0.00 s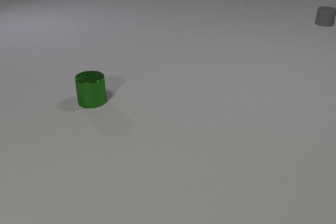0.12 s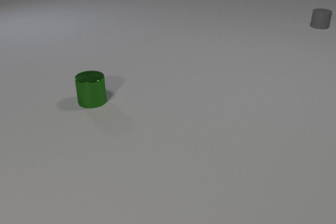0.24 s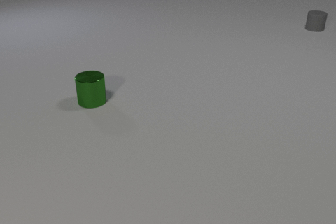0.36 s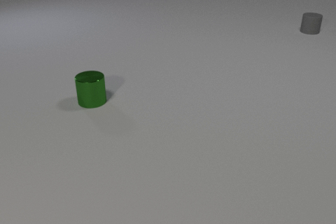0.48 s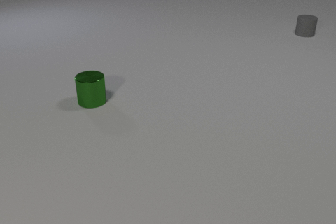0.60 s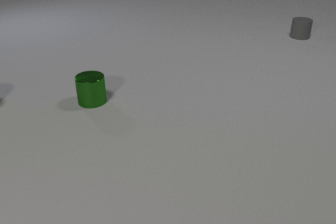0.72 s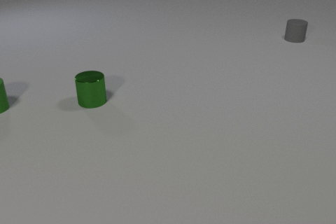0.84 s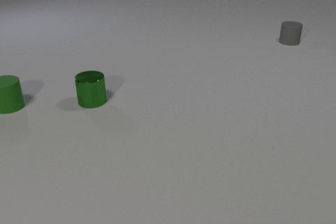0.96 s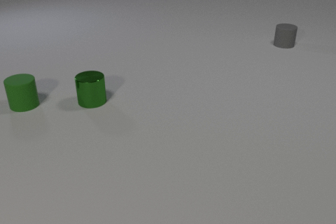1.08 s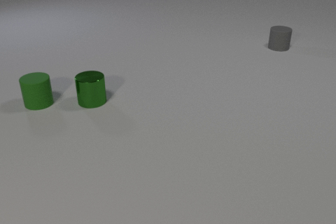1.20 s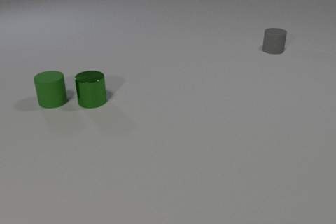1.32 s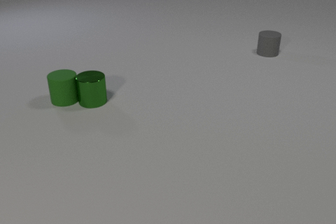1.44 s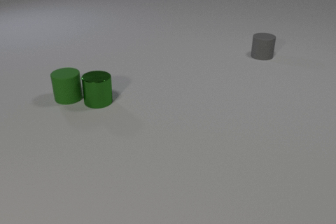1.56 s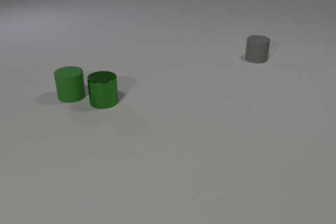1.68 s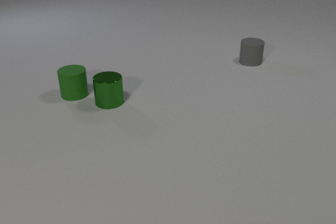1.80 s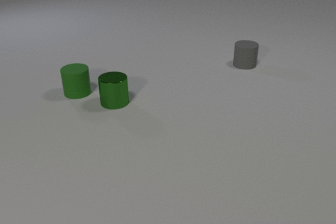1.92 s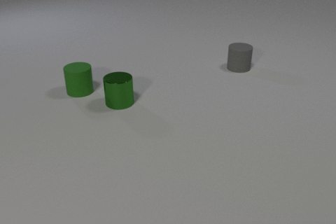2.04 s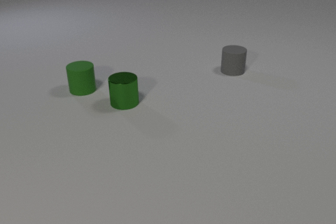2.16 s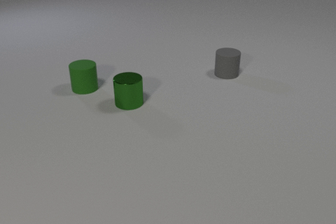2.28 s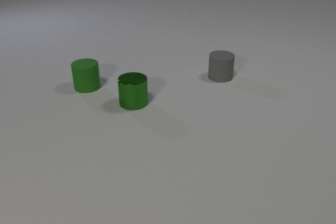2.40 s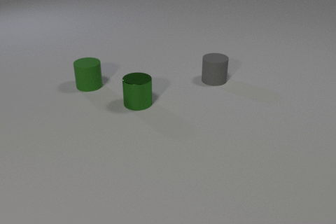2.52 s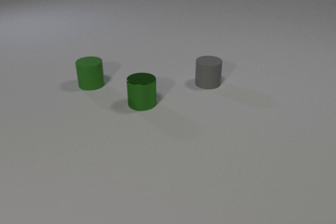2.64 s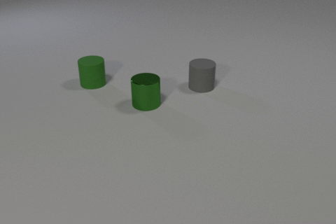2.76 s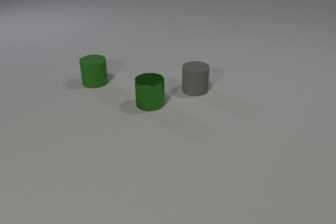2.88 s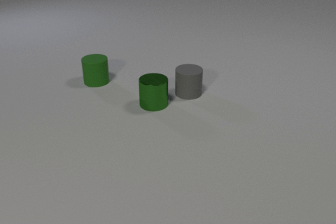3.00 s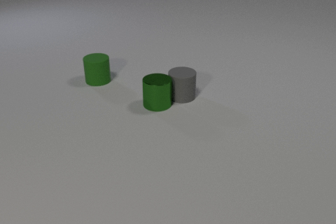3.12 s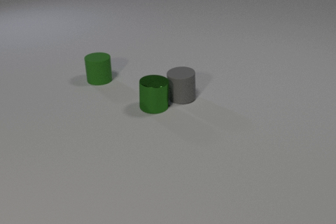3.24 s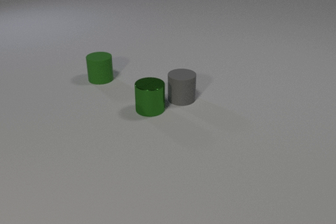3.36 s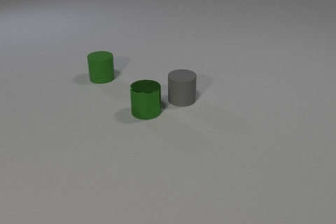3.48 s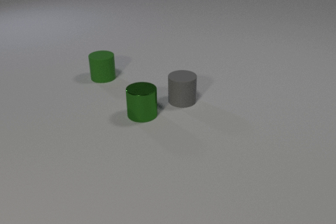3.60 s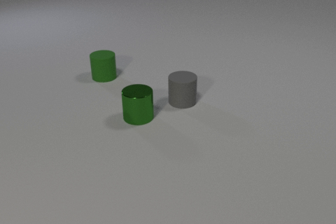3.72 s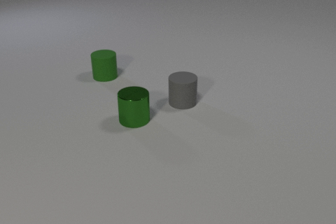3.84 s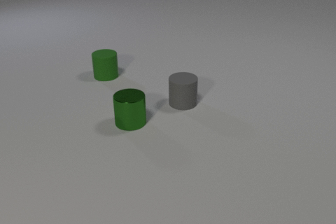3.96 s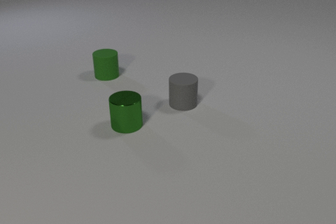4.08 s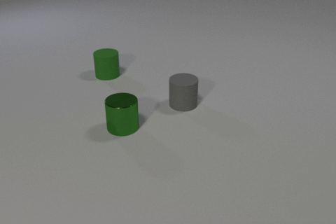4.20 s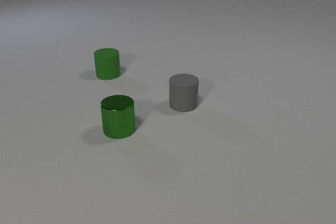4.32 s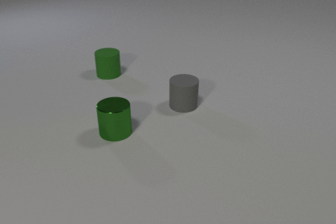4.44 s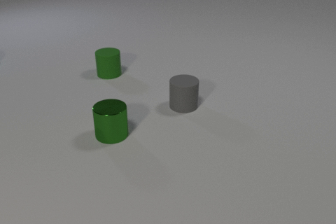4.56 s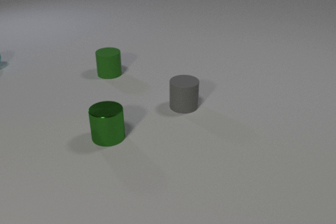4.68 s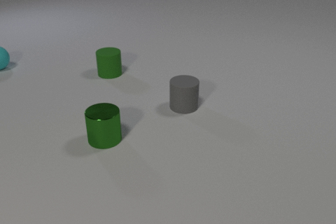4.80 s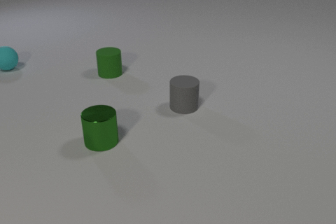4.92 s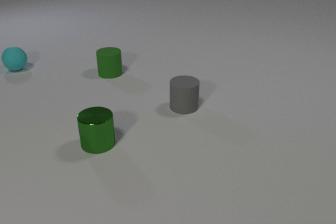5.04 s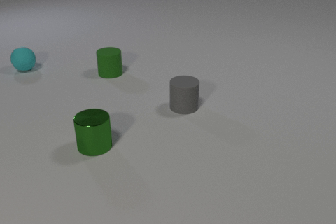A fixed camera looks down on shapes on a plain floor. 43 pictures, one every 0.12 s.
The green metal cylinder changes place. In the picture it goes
toward the camera.
The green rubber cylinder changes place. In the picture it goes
to the right.
0.00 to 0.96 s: The green rubber cylinder comes in at the left edge, slides to the right. The gray rubber cylinder slides toward the camera and to the left.
0.96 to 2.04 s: The green rubber cylinder slides to the right. The green metal cylinder slides to the right. The gray rubber cylinder slides toward the camera and to the left. The green rubber cylinder and the green metal cylinder collide.
2.04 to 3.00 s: The green rubber cylinder slides away from the camera and to the right. The green metal cylinder slides to the right. The gray rubber cylinder slides toward the camera and to the left. The green metal cylinder and the gray rubber cylinder collide.
3.00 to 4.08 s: The green rubber cylinder slides away from the camera and to the right. The green metal cylinder slides toward the camera and to the left. The gray rubber cylinder slides toward the camera.
4.08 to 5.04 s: The green metal cylinder slides toward the camera and to the left. The cyan rubber sphere comes in at the left edge, rolls to the right and toward the camera.
Are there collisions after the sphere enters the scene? no.
What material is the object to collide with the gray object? metal.
How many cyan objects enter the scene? 1.
